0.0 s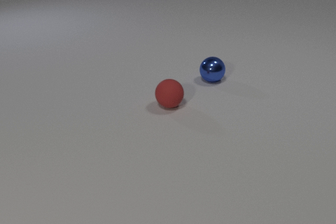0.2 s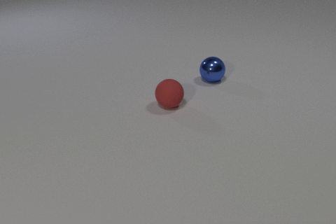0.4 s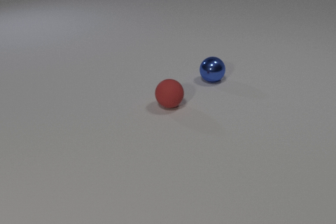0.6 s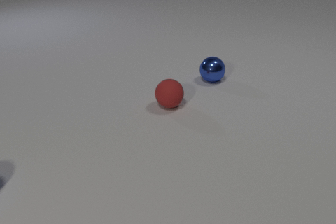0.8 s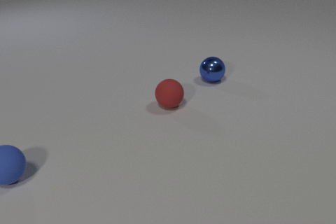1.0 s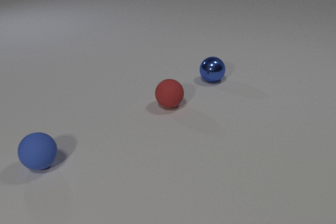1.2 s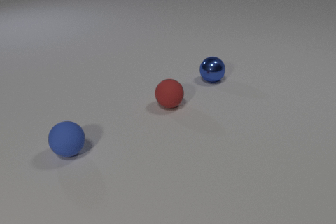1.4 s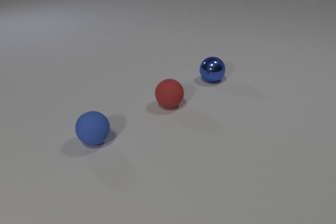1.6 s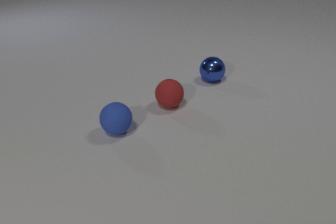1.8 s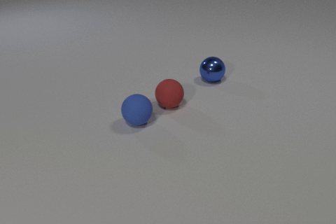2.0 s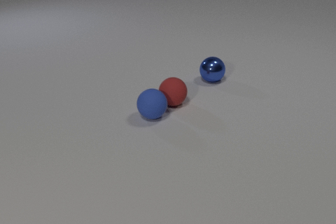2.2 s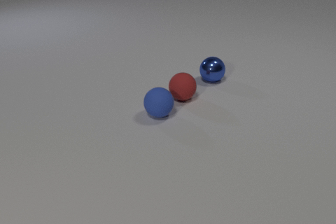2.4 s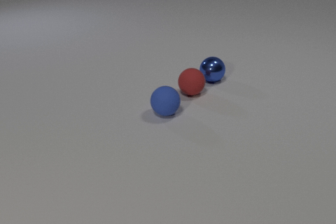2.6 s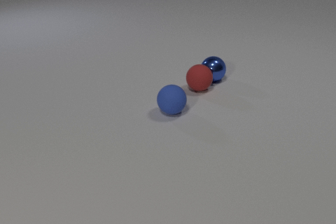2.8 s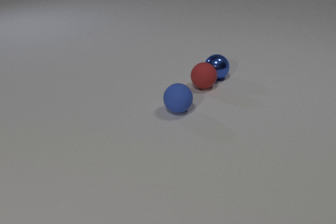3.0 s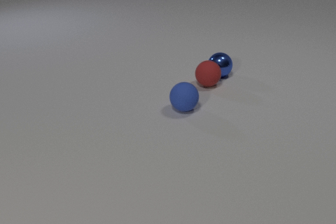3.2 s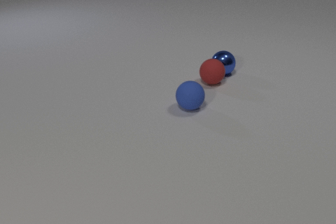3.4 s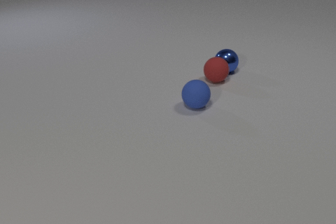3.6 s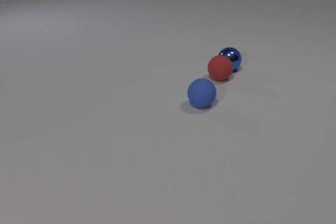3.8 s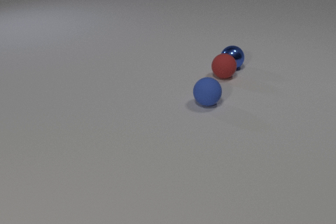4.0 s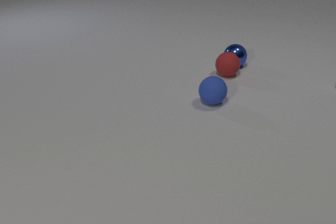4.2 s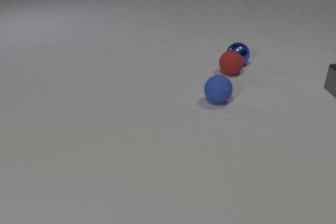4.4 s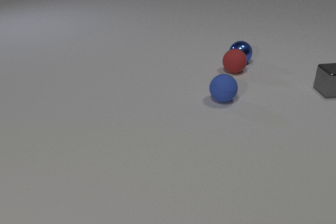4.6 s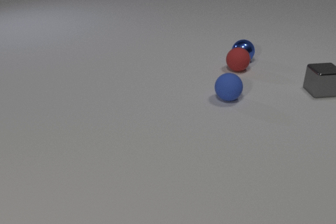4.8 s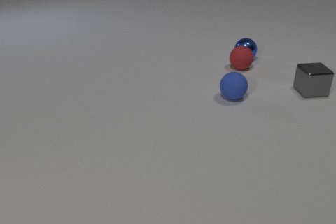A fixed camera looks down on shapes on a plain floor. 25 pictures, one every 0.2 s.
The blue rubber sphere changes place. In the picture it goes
to the right.
0.0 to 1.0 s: The blue rubber sphere comes in at the left edge, rolls to the right.
1.0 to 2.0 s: The blue rubber sphere rolls to the right and away from the camera. The blue rubber sphere and the red rubber sphere collide.
2.0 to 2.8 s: The blue rubber sphere rolls to the right and away from the camera. The red rubber sphere rolls away from the camera and to the right. The blue metal sphere rolls away from the camera. The red rubber sphere and the blue metal sphere collide.
2.8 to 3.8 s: The blue rubber sphere rolls to the right and away from the camera. The red rubber sphere rolls away from the camera and to the right. The blue metal sphere rolls away from the camera and to the right.
3.8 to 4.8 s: The blue rubber sphere rolls to the right and away from the camera. The red rubber sphere rolls away from the camera and to the right. The gray metal cube comes in at the right edge, slides to the left and toward the camera. The blue metal sphere rolls away from the camera and to the right.
Are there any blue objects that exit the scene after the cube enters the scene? no.
How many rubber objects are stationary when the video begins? 1.
Are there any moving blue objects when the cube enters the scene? yes.
